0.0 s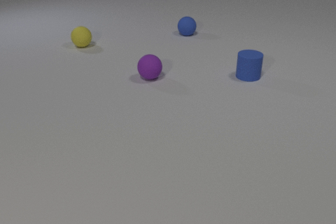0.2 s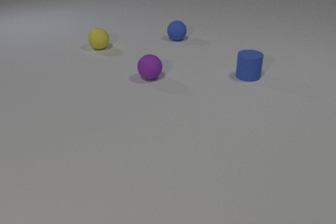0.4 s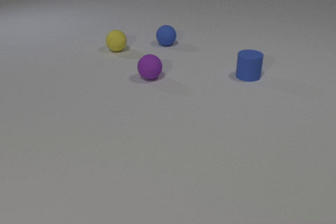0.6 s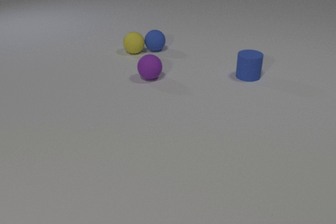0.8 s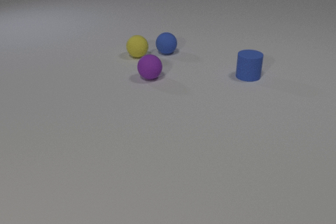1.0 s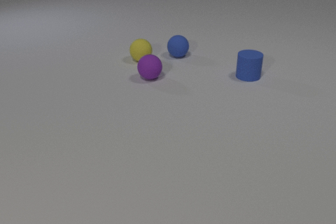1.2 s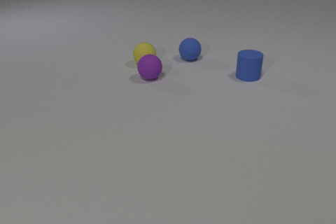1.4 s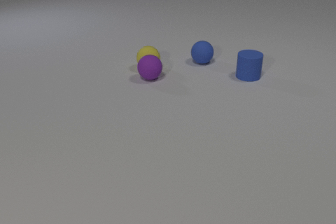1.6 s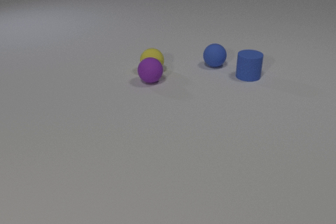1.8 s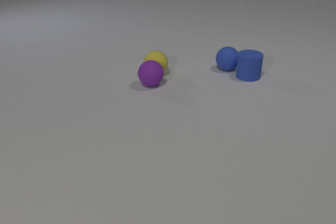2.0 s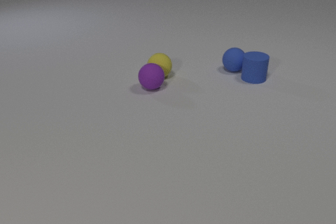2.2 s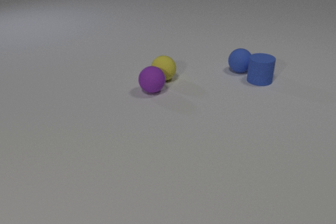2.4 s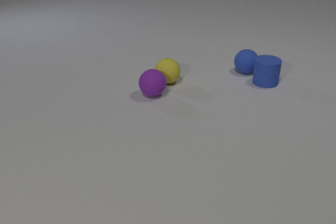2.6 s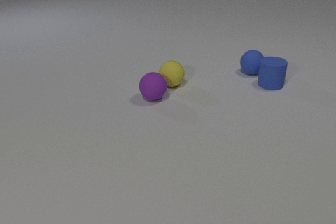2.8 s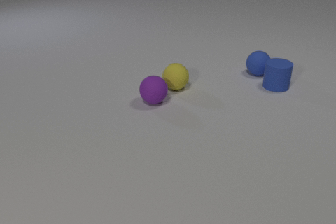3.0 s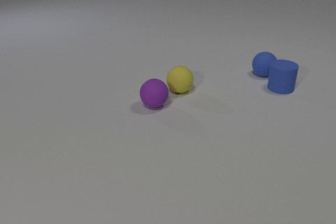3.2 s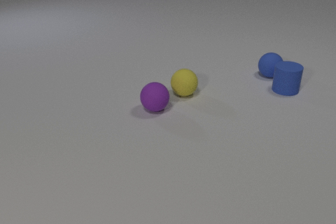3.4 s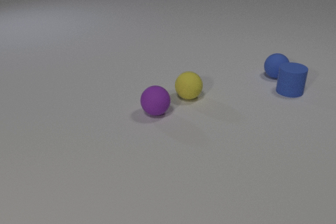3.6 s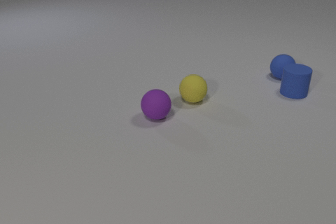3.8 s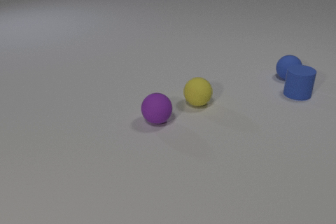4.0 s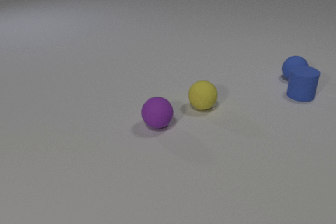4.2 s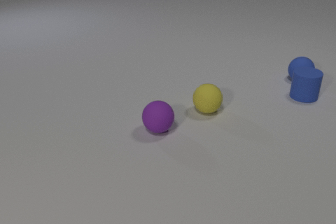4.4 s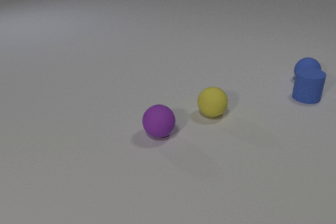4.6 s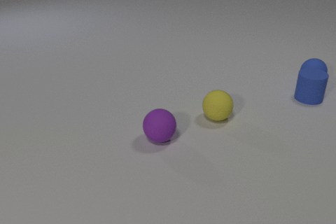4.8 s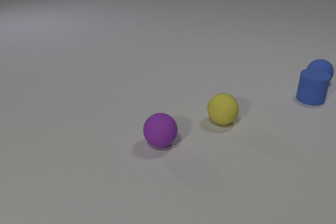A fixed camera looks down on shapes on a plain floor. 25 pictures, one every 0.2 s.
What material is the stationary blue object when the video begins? rubber.
How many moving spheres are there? 3.
What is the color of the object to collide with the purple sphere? yellow.
0.0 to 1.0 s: The blue rubber sphere rolls toward the camera. The yellow rubber sphere rolls to the right and toward the camera. The blue rubber sphere and the yellow rubber sphere collide.
1.0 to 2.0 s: The blue rubber sphere rolls to the right and toward the camera. The yellow rubber sphere rolls toward the camera and to the right. The purple rubber sphere rolls toward the camera. The blue rubber cylinder slides to the right. The yellow rubber sphere and the purple rubber sphere collide. The blue rubber sphere and the blue rubber cylinder collide.
2.0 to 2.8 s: The blue rubber sphere rolls to the right. The yellow rubber sphere rolls toward the camera and to the right. The purple rubber sphere rolls toward the camera. The blue rubber cylinder slides to the right and toward the camera.
2.8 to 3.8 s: The blue rubber sphere rolls to the right. The yellow rubber sphere rolls toward the camera and to the right. The purple rubber sphere rolls toward the camera. The blue rubber cylinder slides to the right and toward the camera.
3.8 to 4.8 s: The blue rubber sphere rolls to the right. The yellow rubber sphere rolls toward the camera and to the right. The purple rubber sphere rolls toward the camera. The blue rubber cylinder slides to the right and toward the camera.
